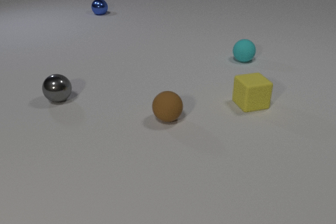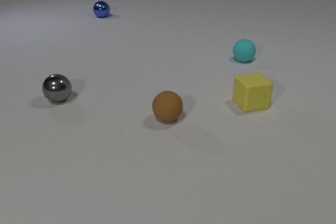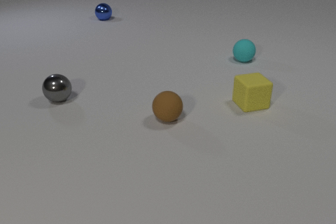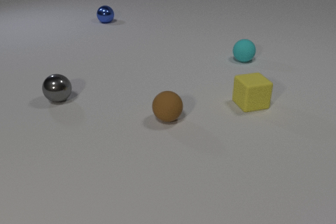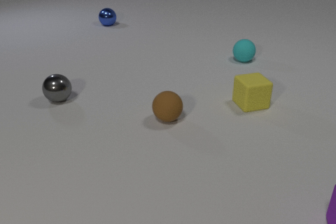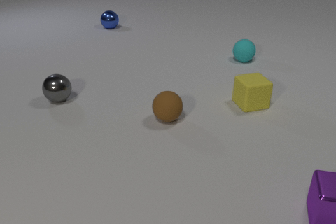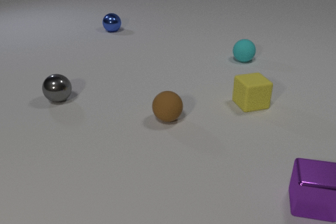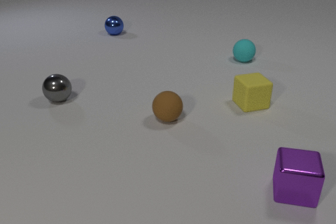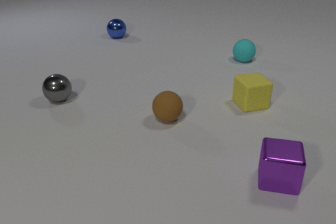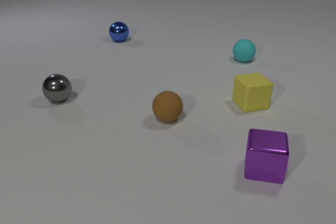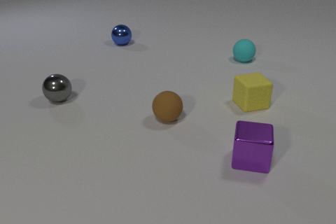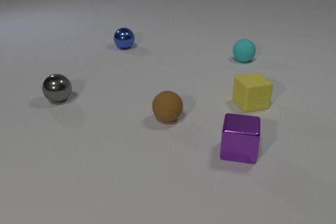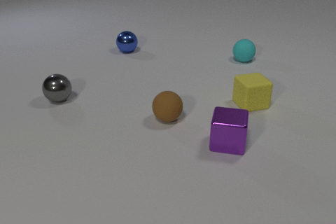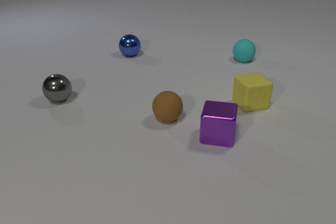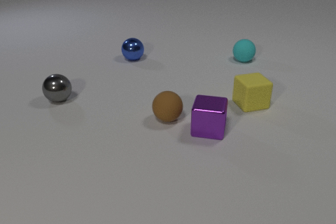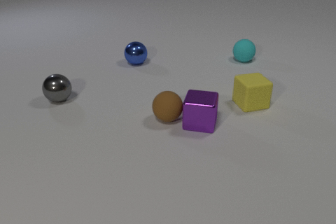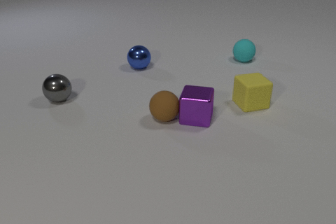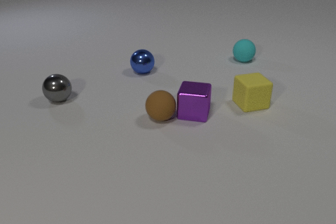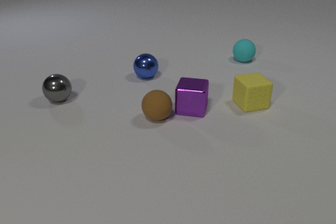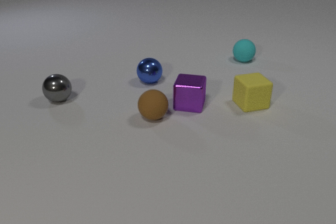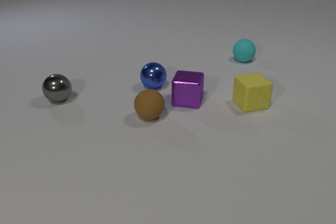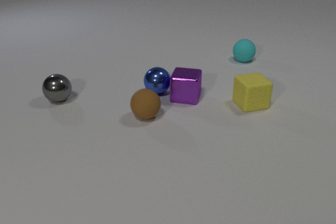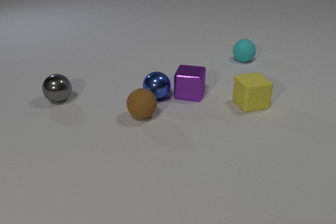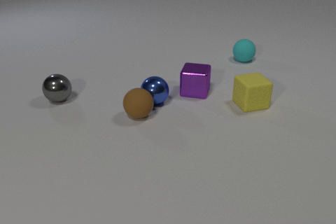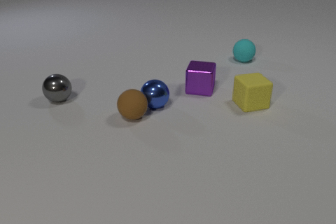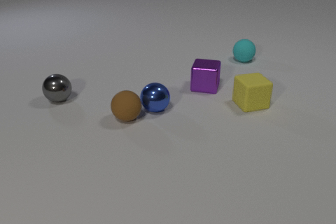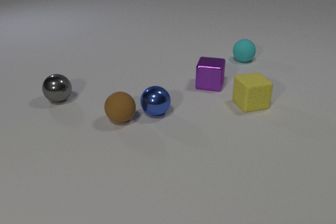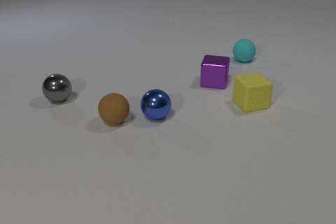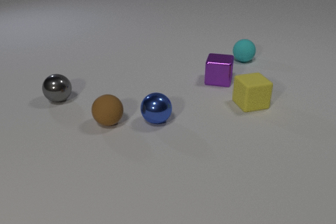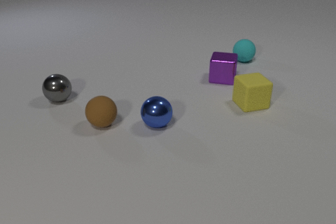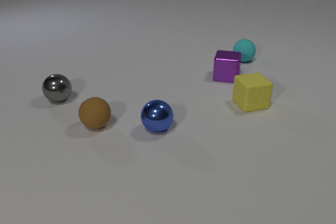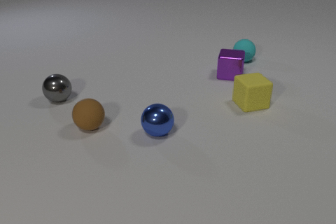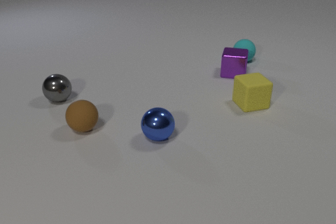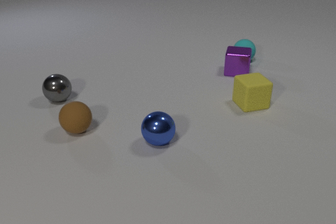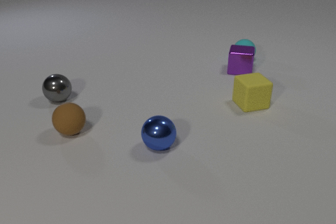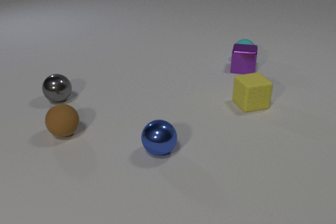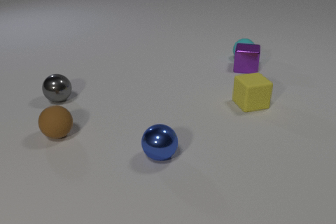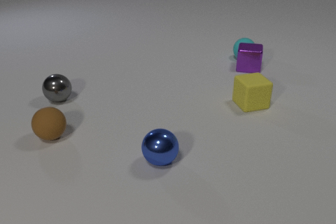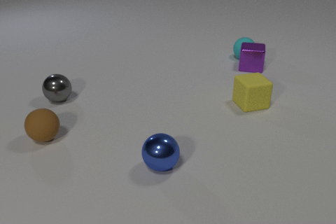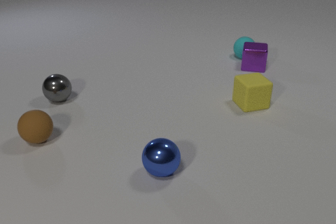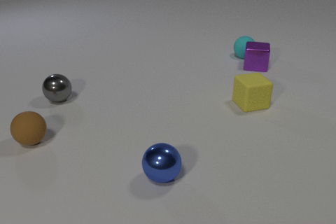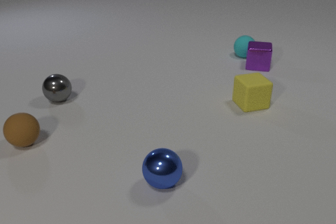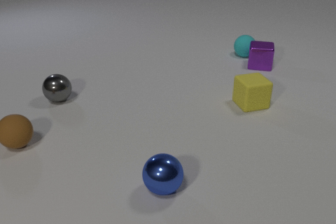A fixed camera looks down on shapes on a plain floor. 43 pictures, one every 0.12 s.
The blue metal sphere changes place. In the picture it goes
toward the camera.
The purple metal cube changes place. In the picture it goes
away from the camera.
0.00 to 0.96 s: The purple metal cube comes in at the right edge, slides to the left and away from the camera. The blue metal sphere rolls toward the camera.
0.96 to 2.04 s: The purple metal cube slides away from the camera and to the left. The blue metal sphere rolls toward the camera. The brown rubber sphere rolls to the left. The purple metal cube and the brown rubber sphere collide.
2.04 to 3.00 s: The purple metal cube slides away from the camera. The blue metal sphere rolls toward the camera. The brown rubber sphere rolls to the left. The purple metal cube and the blue metal sphere collide. The blue metal sphere and the brown rubber sphere collide.
3.00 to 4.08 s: The purple metal cube slides away from the camera and to the right. The blue metal sphere rolls toward the camera. The brown rubber sphere rolls to the left.
4.08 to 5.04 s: The purple metal cube slides to the right and away from the camera. The blue metal sphere rolls toward the camera. The brown rubber sphere rolls to the left. The cyan rubber sphere rolls away from the camera. The purple metal cube and the cyan rubber sphere collide.
Are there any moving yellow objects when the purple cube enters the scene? no.
What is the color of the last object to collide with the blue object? brown.
What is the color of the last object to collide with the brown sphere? blue.
